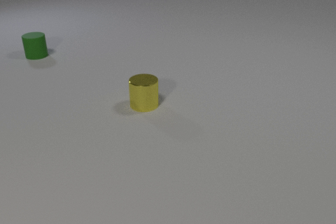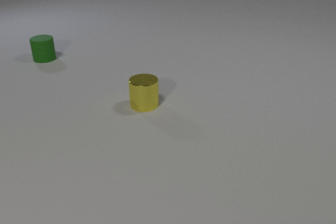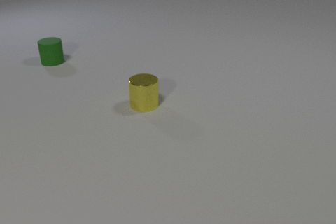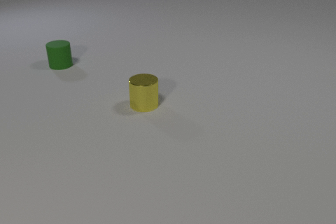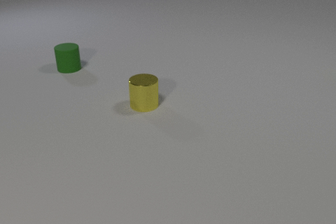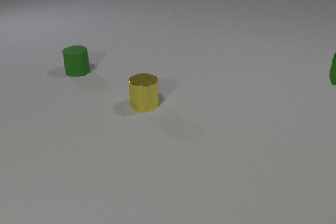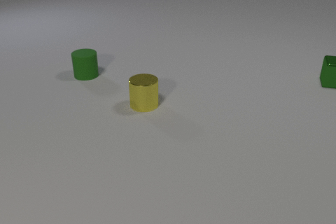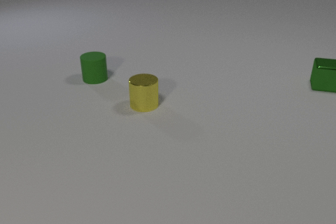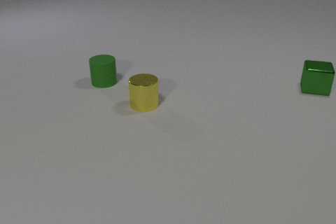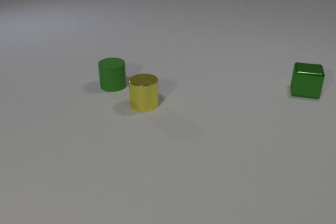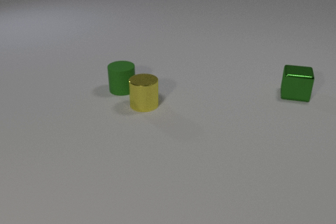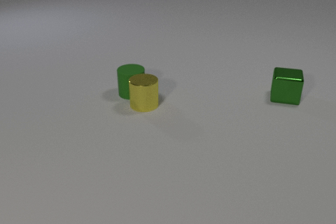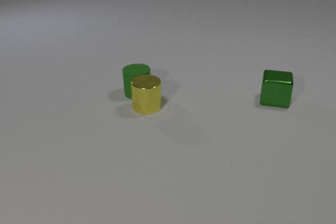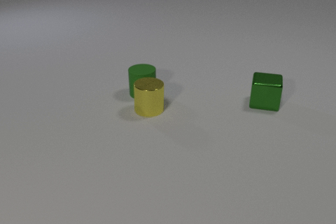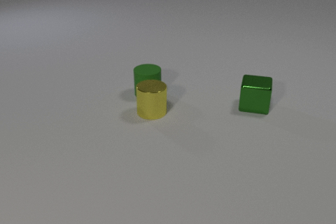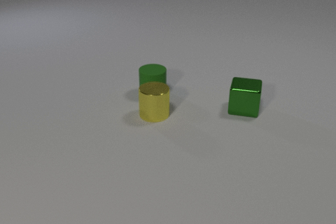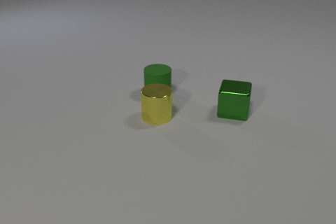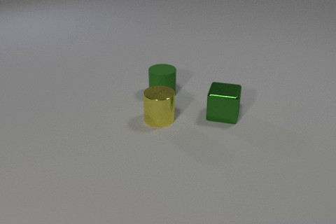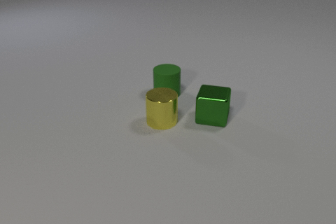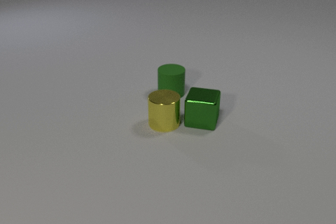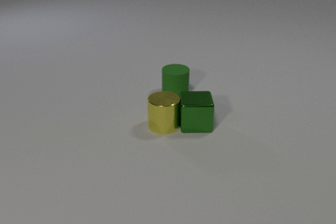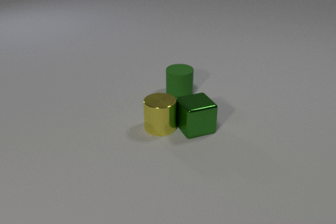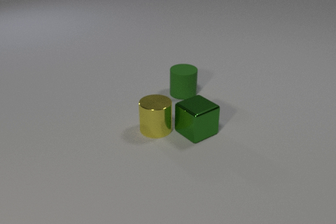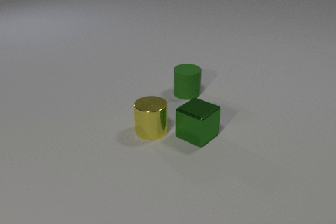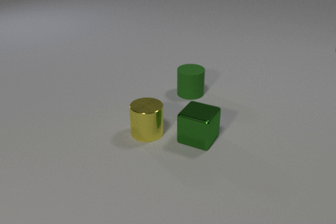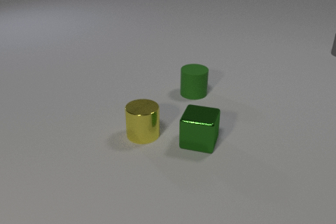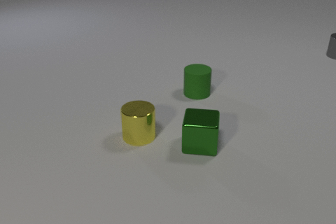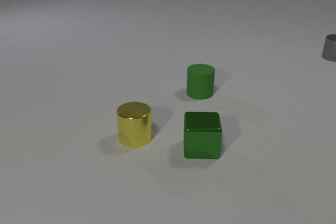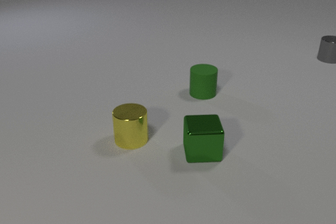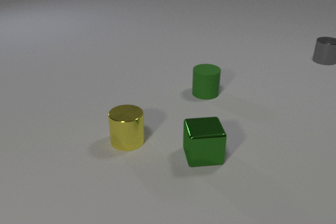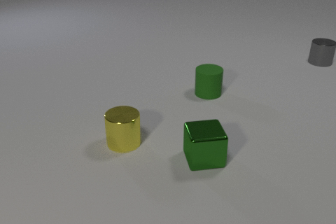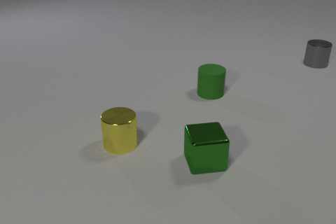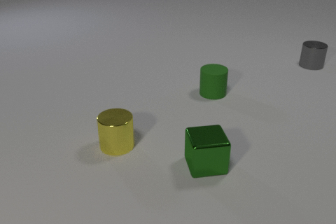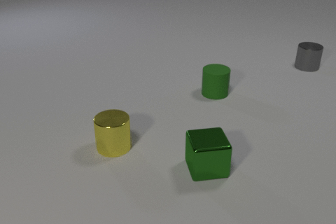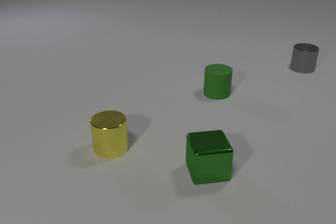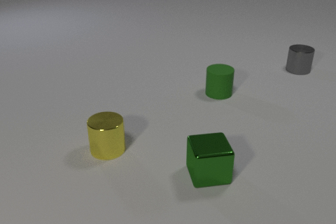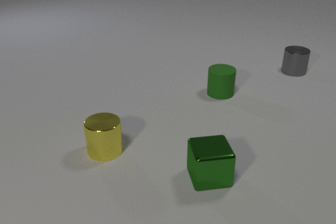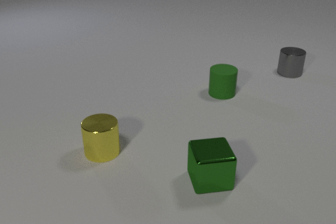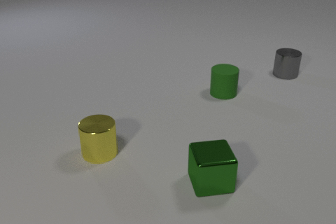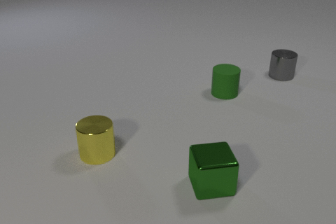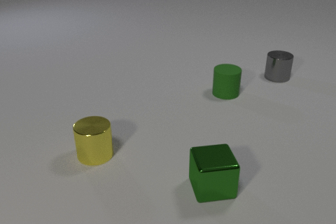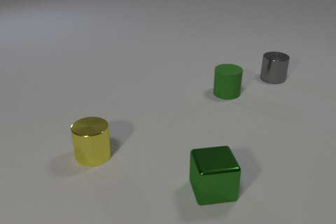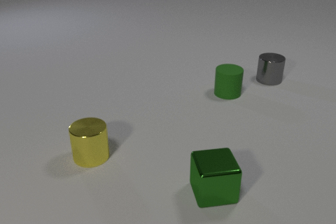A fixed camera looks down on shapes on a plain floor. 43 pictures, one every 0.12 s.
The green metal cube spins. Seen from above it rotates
counterclockwise.
The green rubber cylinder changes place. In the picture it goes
to the right.
0.00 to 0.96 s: The green rubber cylinder slides toward the camera and to the right. The green metal cube comes in at the right edge, slides toward the camera and to the left.
0.96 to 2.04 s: The green rubber cylinder slides to the right and toward the camera. The yellow metal cylinder slides toward the camera and to the right. The green metal cube slides to the left and toward the camera. The green rubber cylinder and the yellow metal cylinder collide.
2.04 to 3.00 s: The green rubber cylinder slides to the right. The yellow metal cylinder slides toward the camera and to the left. The gray metal cylinder comes in at the right edge, slides toward the camera. The green metal cube slides toward the camera and to the left, spins counterclockwise seen from above by about 90 degrees, its near face sliding to the right. The yellow metal cylinder and the green metal cube collide.
3.00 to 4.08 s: The green rubber cylinder slides to the right. The yellow metal cylinder slides to the left and toward the camera. The gray metal cylinder slides toward the camera and to the left. The green metal cube slides toward the camera, spins so that its near face slides to the right, counterclockwise seen from above.
4.08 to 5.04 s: The green rubber cylinder slides to the right. The yellow metal cylinder slides to the left and toward the camera. The gray metal cylinder slides toward the camera and to the left. The green metal cube slides toward the camera.
How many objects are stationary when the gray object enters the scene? 0.
What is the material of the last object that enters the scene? metal.
What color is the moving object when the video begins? green.
